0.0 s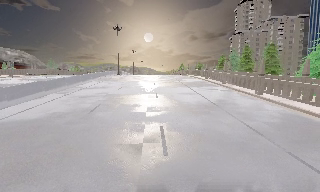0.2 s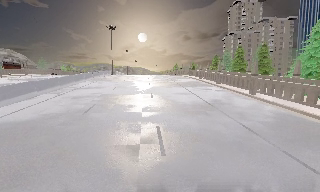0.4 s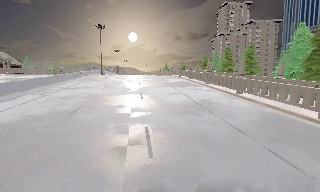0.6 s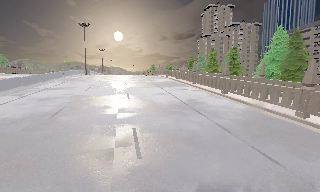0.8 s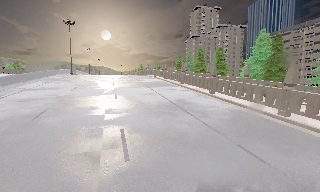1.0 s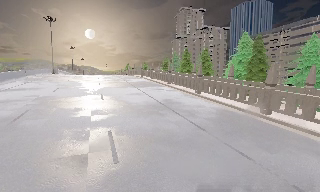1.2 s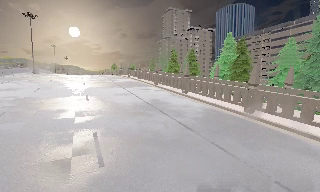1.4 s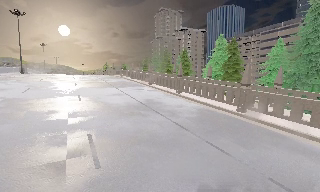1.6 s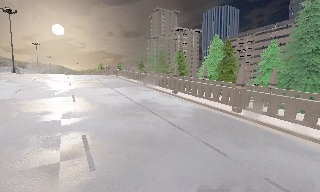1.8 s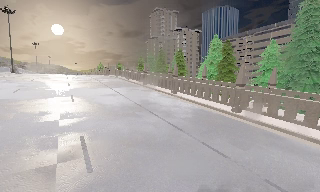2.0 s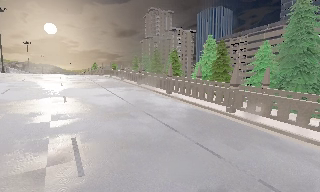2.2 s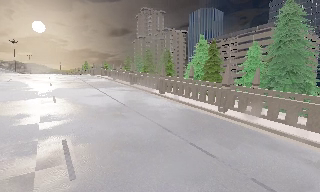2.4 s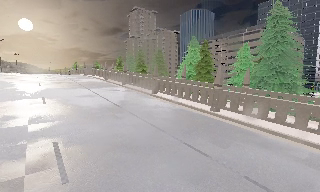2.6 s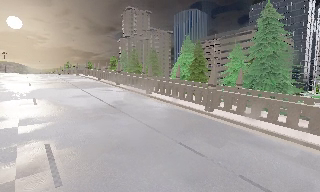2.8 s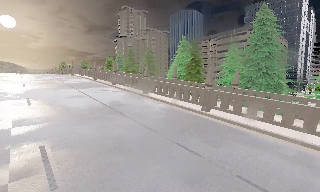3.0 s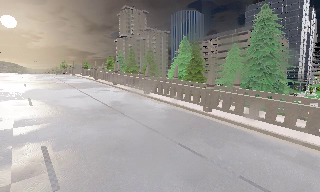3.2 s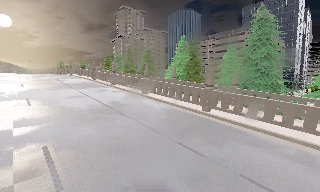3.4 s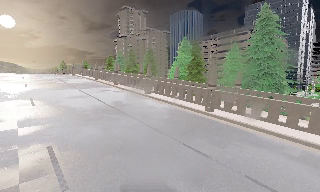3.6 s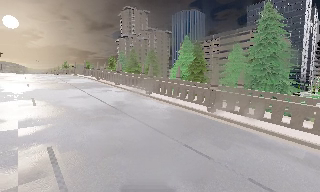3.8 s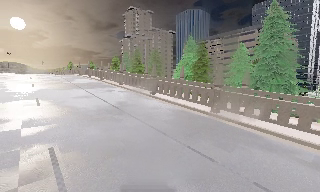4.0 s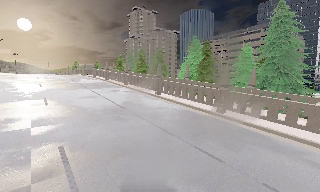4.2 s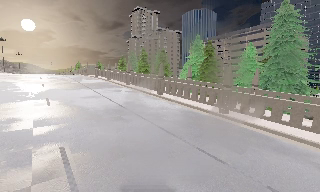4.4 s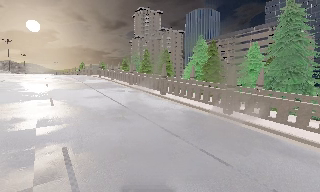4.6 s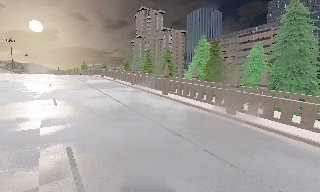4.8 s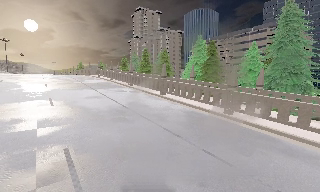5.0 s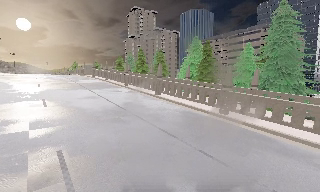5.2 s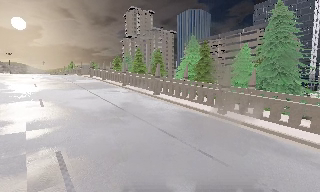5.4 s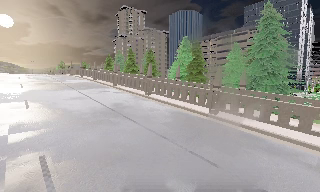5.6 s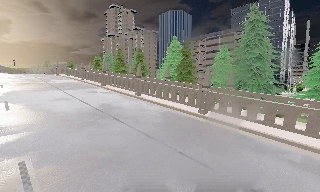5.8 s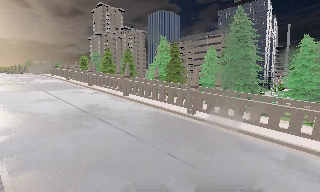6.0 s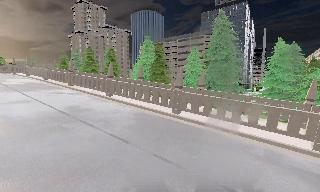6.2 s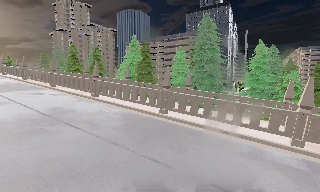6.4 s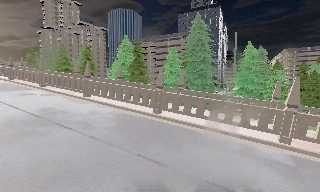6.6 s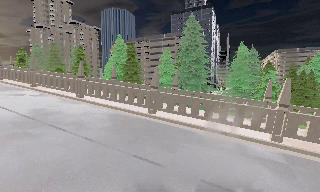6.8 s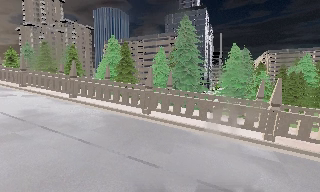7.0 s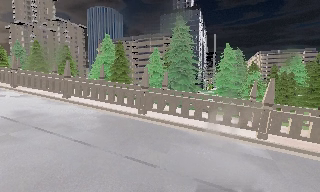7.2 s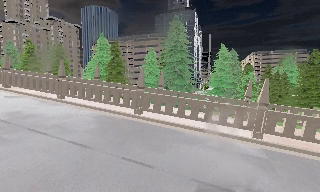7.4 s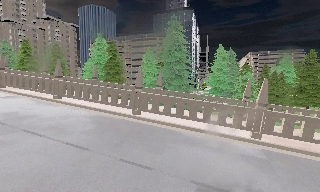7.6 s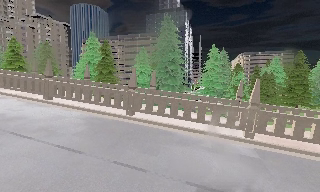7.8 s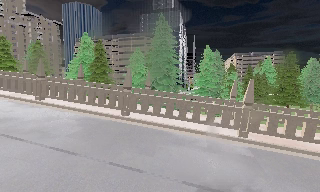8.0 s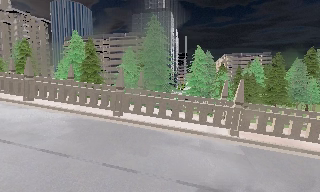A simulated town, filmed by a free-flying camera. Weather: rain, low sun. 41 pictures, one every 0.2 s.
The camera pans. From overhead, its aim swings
clockwise.
The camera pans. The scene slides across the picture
to the left.
0.0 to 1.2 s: The camera swings to its right by about 25 degrees, and the scene slides to the left.
1.2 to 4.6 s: The camera travels forward and to its left, about 1 m, so what stands in front looms larger.
4.6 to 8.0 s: The scene slides to the left, as the camera pans about 45 degrees to its right. It travels forward, about 1 m.
The film runs forward here.
